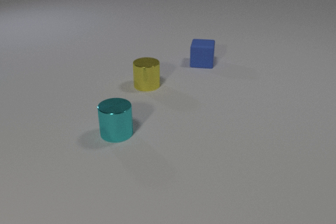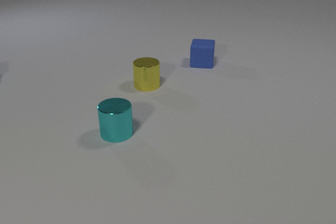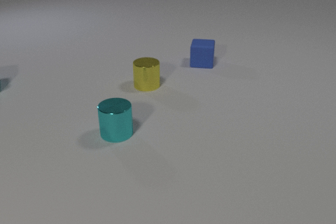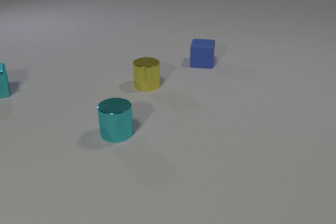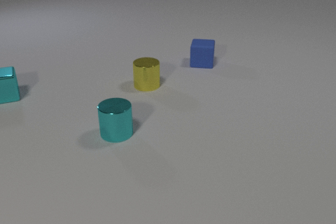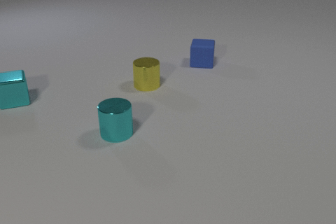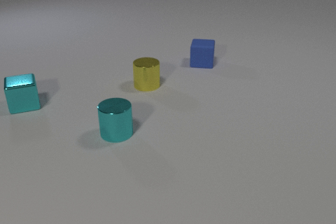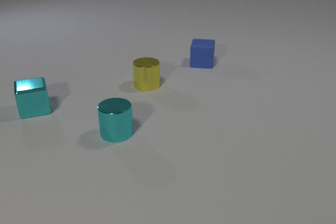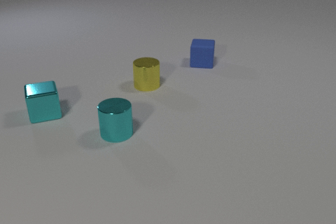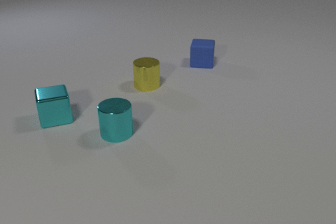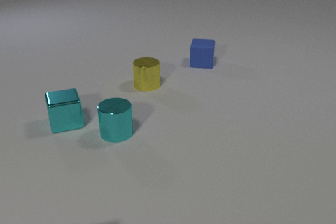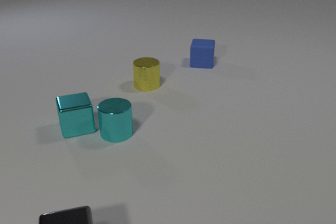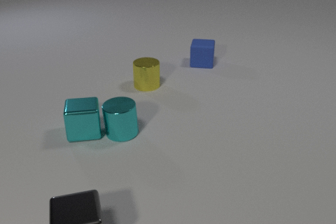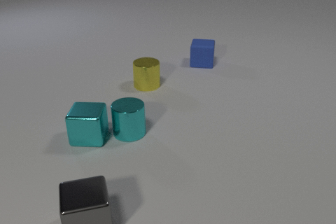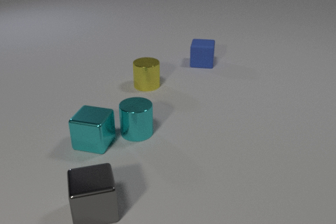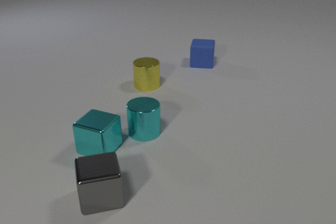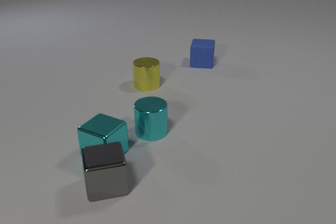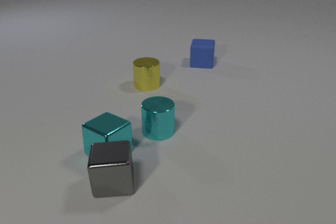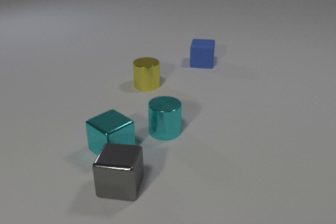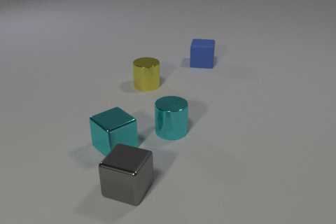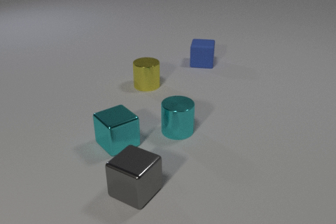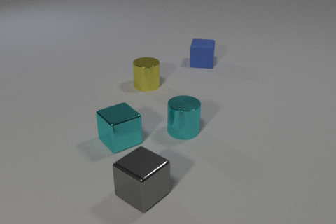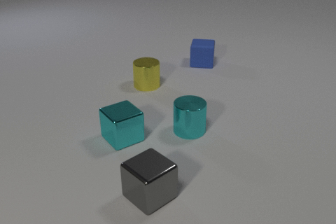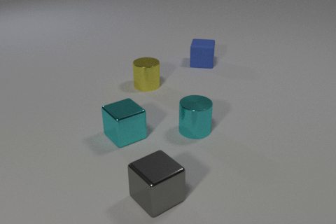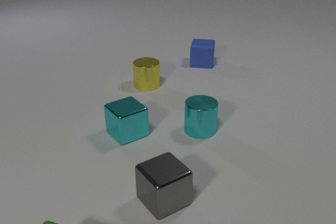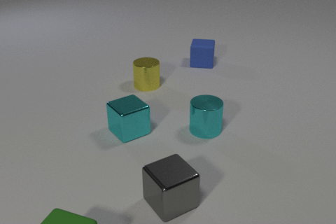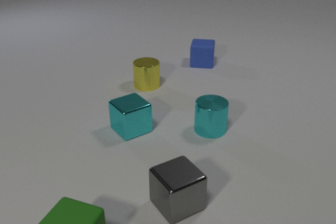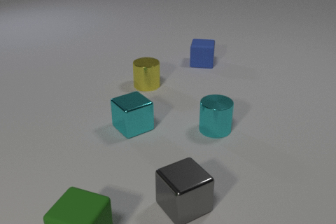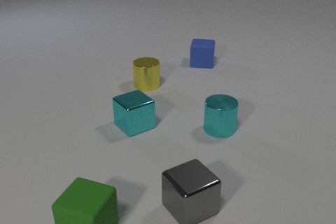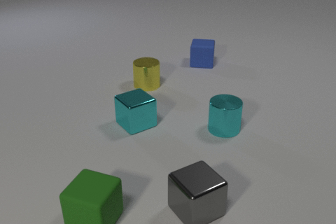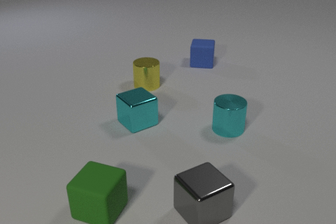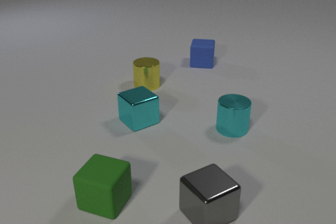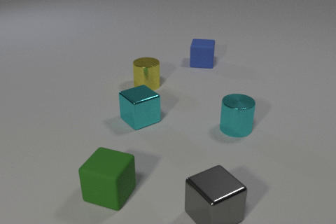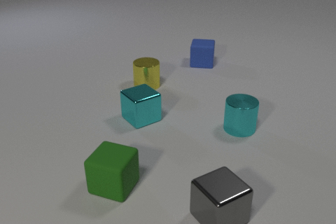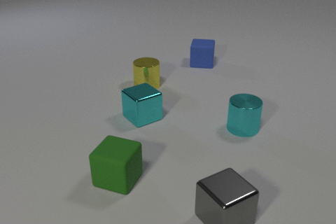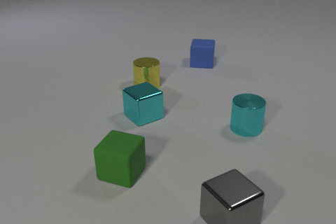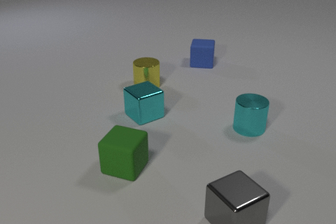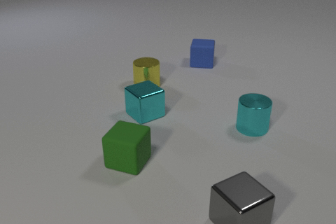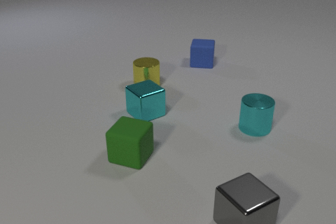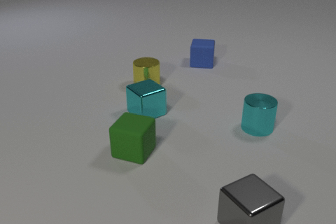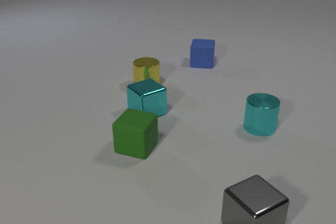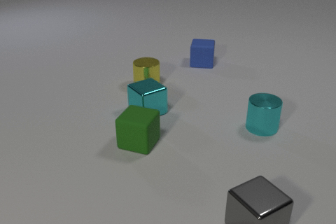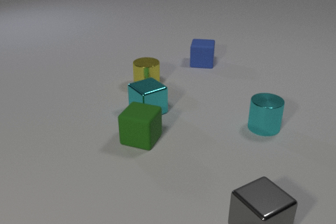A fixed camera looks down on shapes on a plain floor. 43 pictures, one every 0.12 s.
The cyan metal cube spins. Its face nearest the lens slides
to the left.
The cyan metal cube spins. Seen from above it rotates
clockwise.
0.00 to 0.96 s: The cyan metal cube comes in at the left edge, slides toward the camera and to the right.
0.96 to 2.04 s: The cyan metal cube slides toward the camera and to the right, spins so that its near face slides to the left, clockwise seen from above. The cyan metal cylinder slides to the right. The gray metal cube comes in at the bottom edge, slides away from the camera and to the right. The cyan metal cube and the cyan metal cylinder collide. The cyan metal cube and the gray metal cube collide.
2.04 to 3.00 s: The cyan metal cube slides away from the camera and to the right. The cyan metal cylinder slides to the right. The gray metal cube slides to the right and toward the camera, spins so that its near face slides to the left, clockwise seen from above. The green rubber cube comes in at the bottom edge, slides away from the camera.
3.00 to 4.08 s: The cyan metal cube slides away from the camera and to the right. The cyan metal cylinder slides to the right. The gray metal cube slides to the right. The green rubber cube slides away from the camera and to the right.
4.08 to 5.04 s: The cyan metal cube slides away from the camera. The cyan metal cylinder slides to the right. The gray metal cube slides to the right. The green rubber cube slides away from the camera.
How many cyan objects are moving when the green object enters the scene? 2.
What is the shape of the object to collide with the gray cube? cube.
How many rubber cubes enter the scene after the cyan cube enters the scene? 1.
